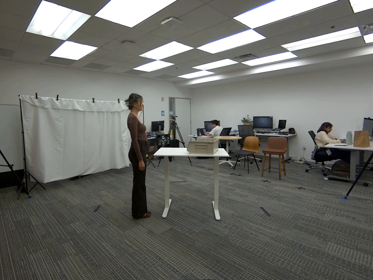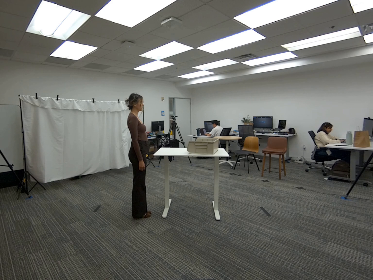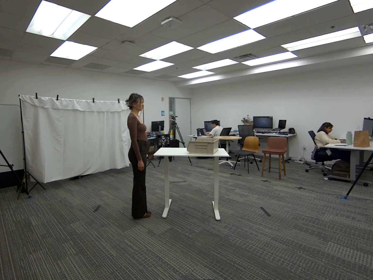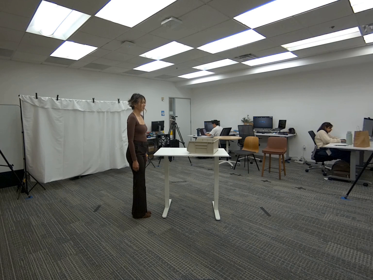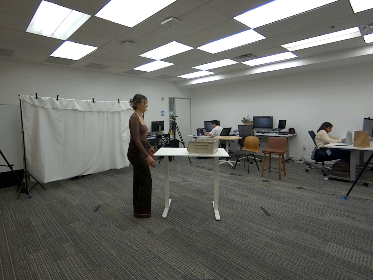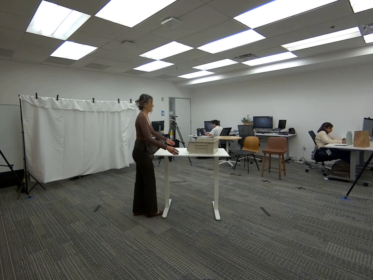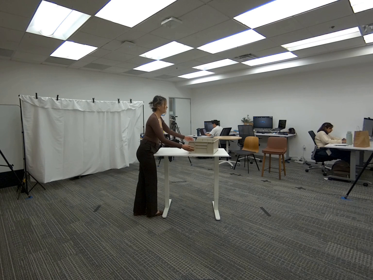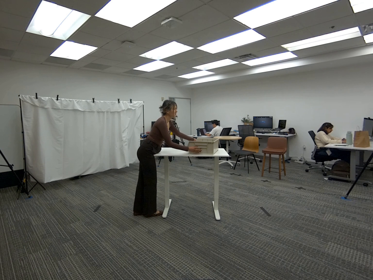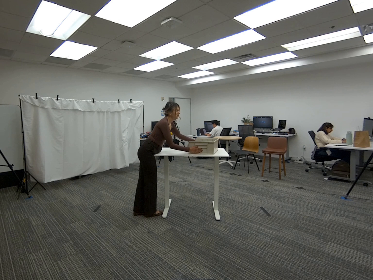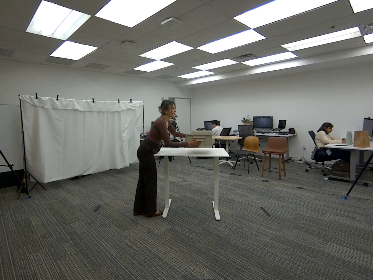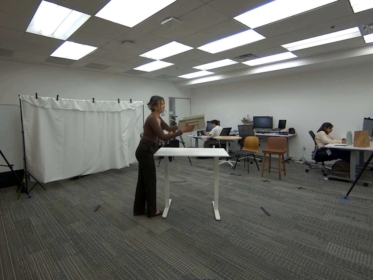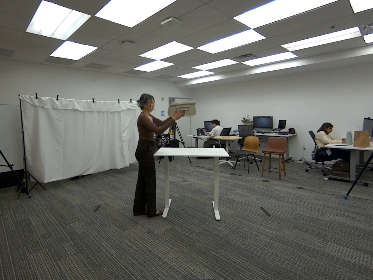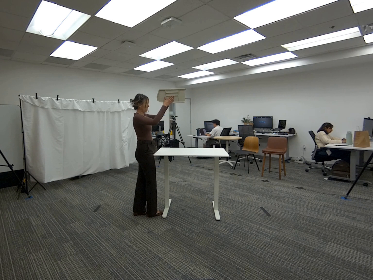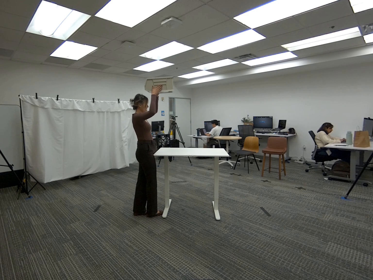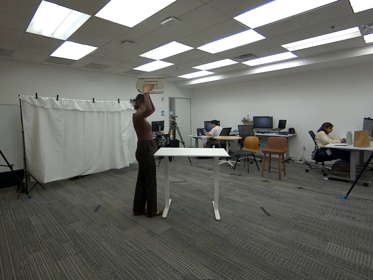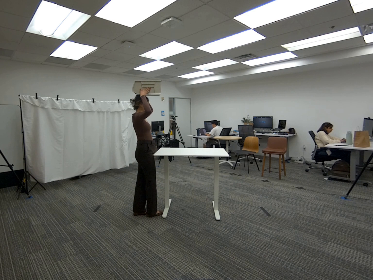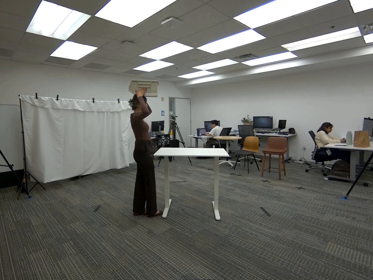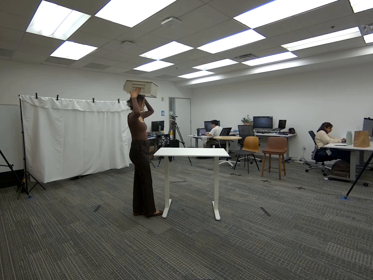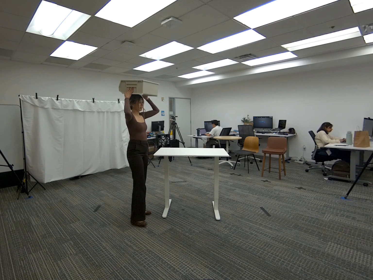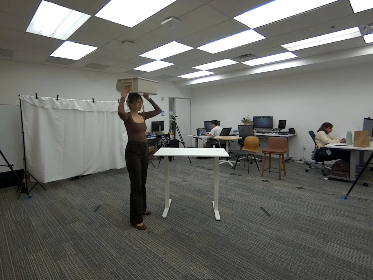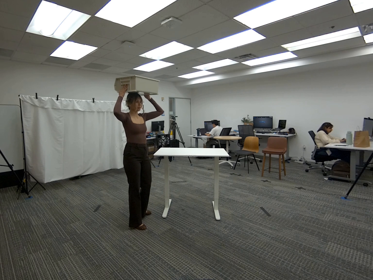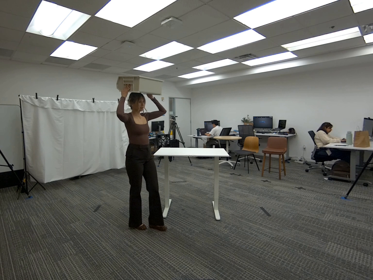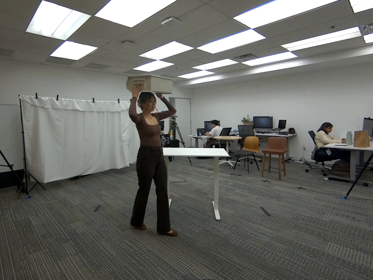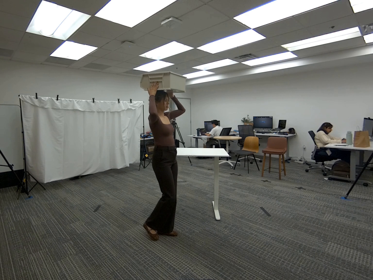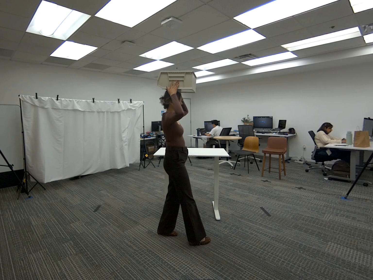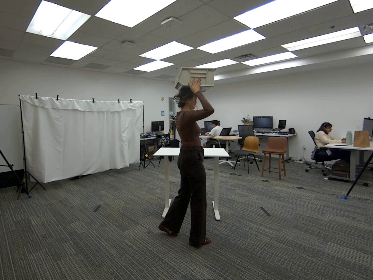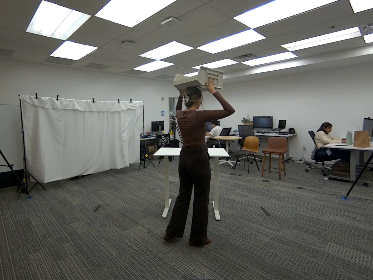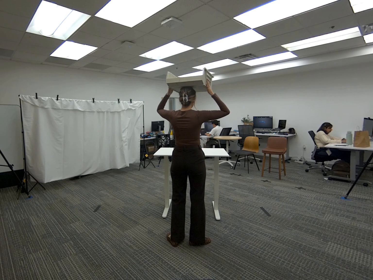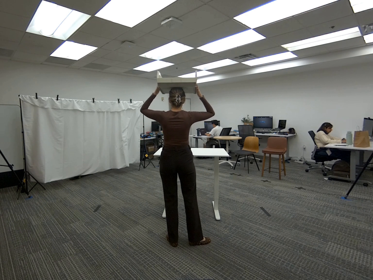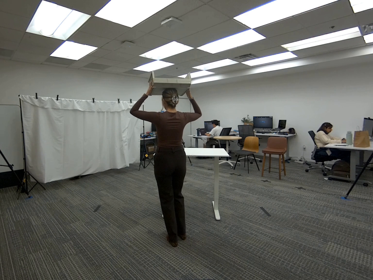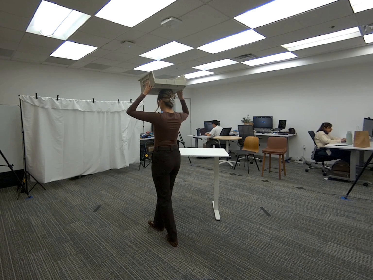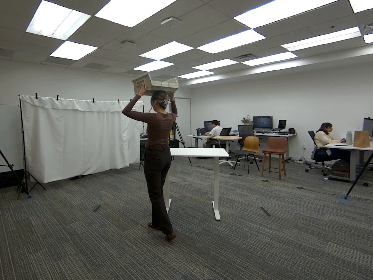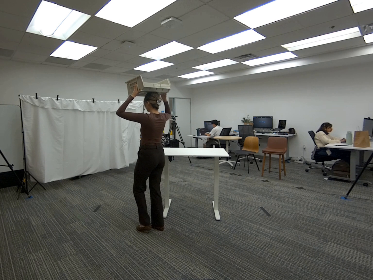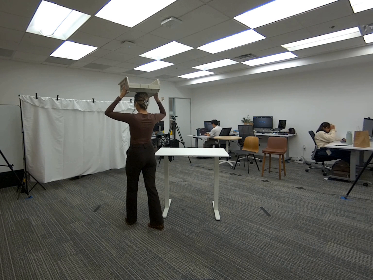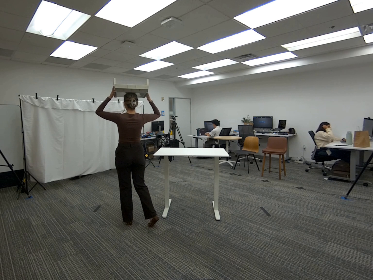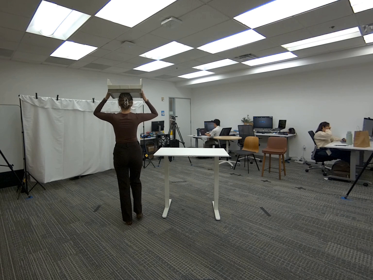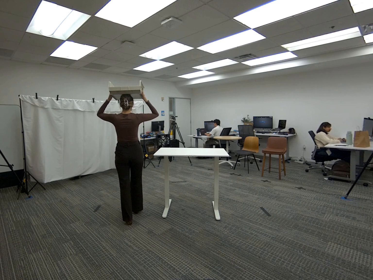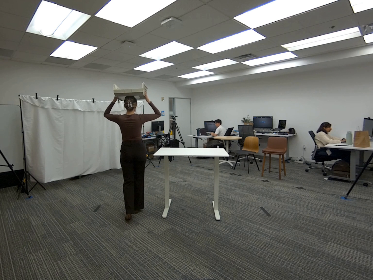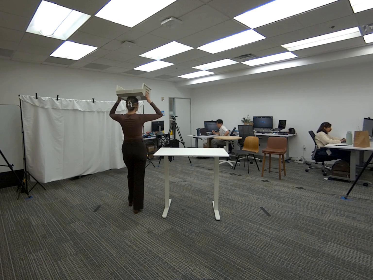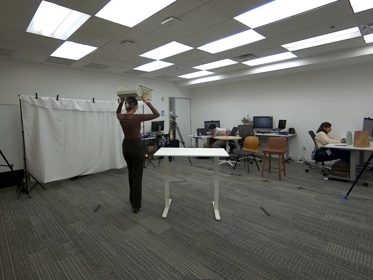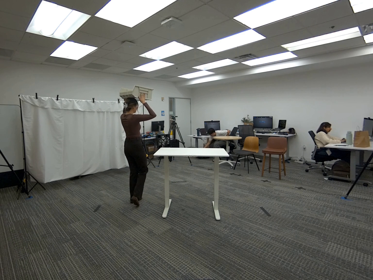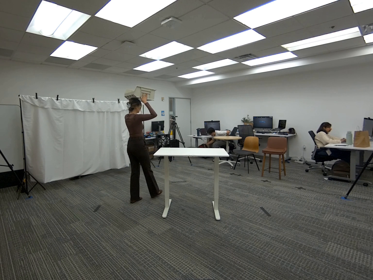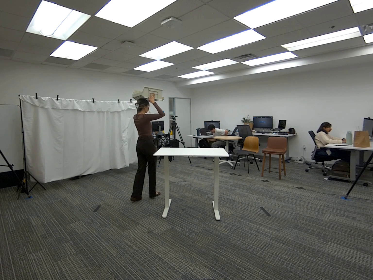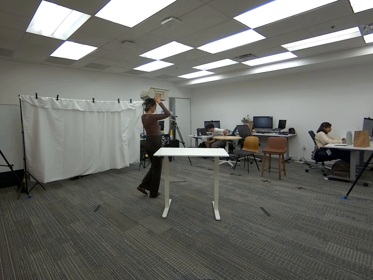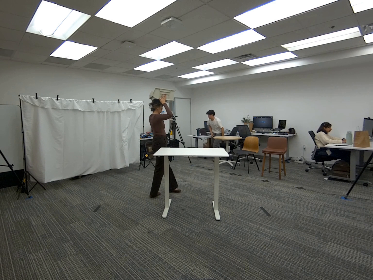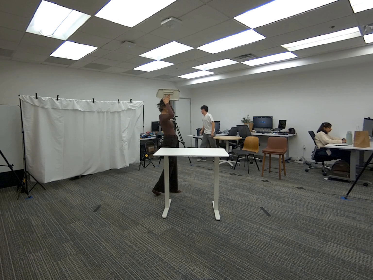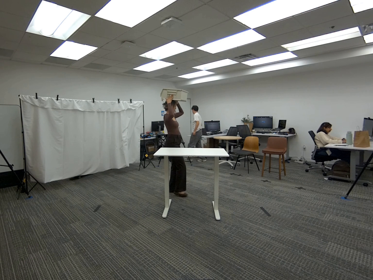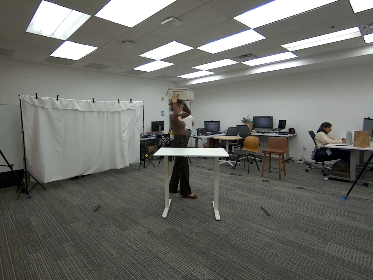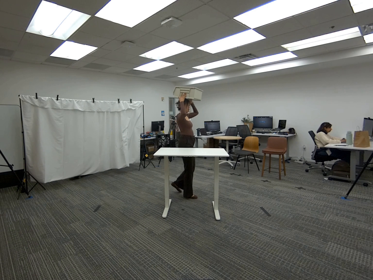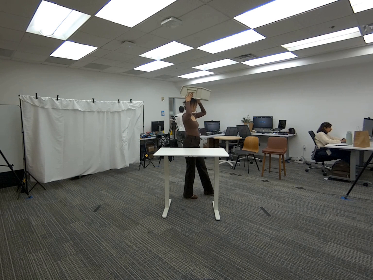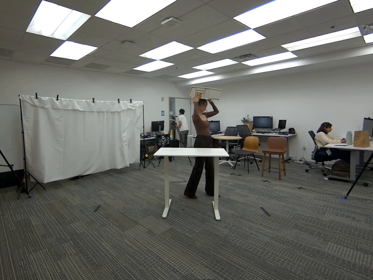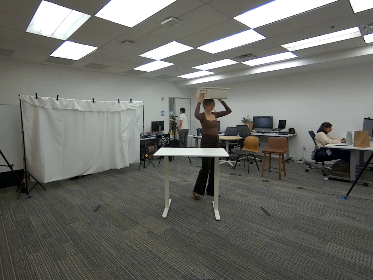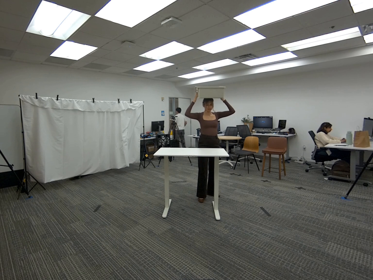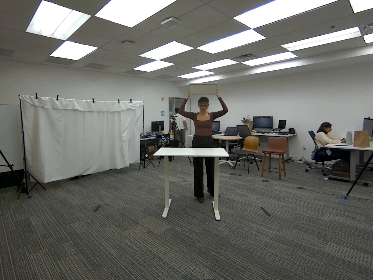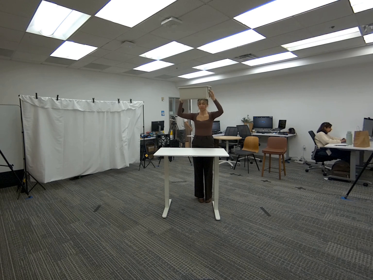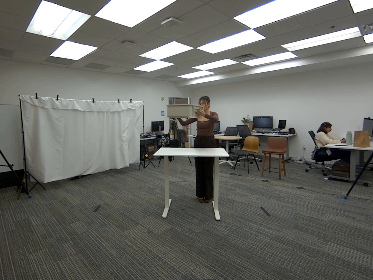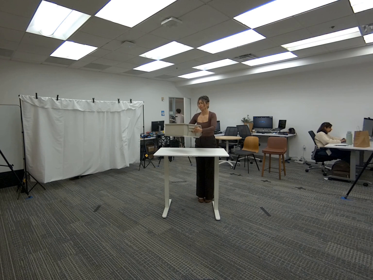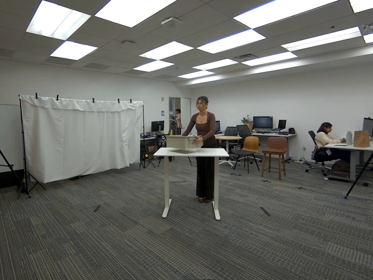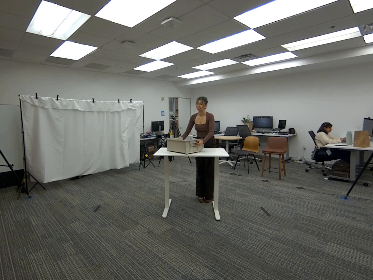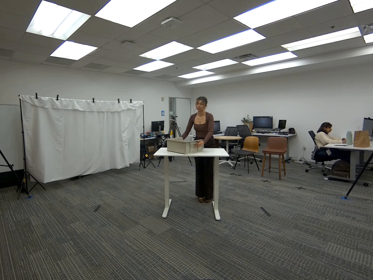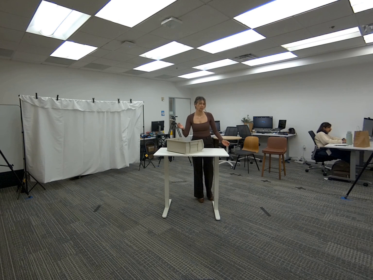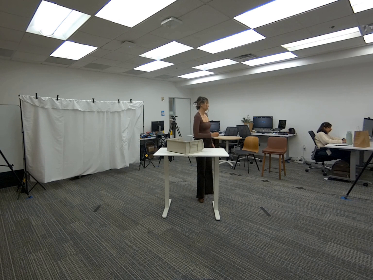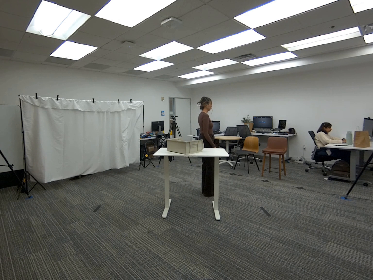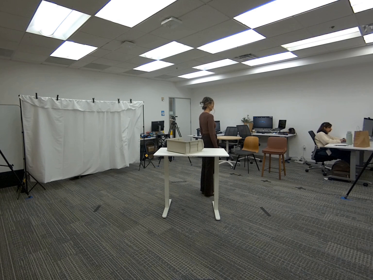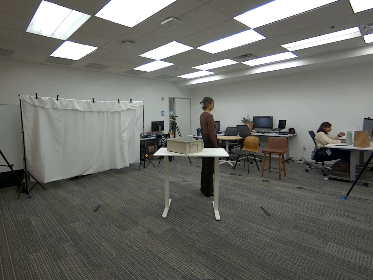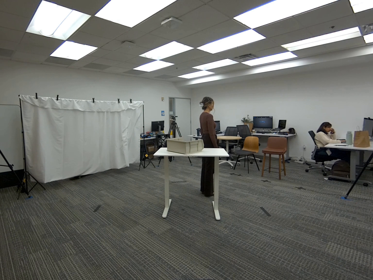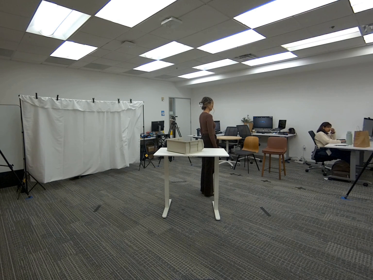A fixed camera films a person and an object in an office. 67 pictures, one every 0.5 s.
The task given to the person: Walk over to the beige bin on the white desk using both hands pick up the bin and hold straight arms above head. Place the bin back on the desk when finished.
